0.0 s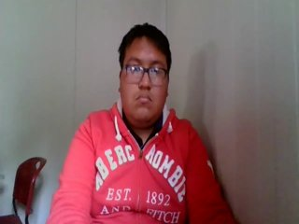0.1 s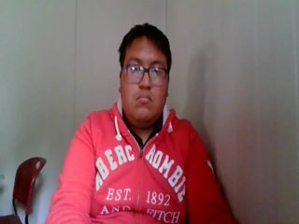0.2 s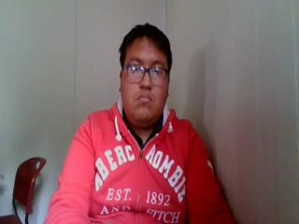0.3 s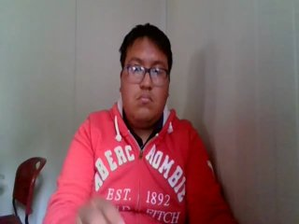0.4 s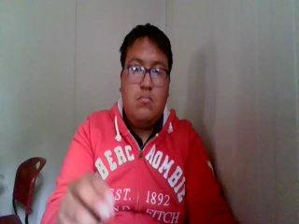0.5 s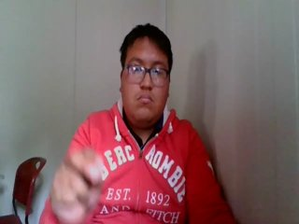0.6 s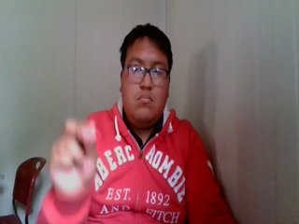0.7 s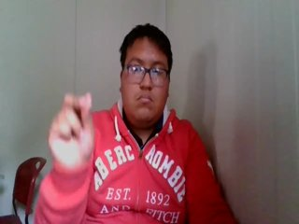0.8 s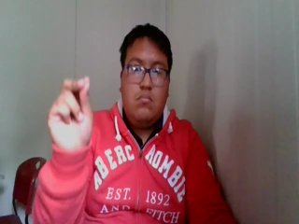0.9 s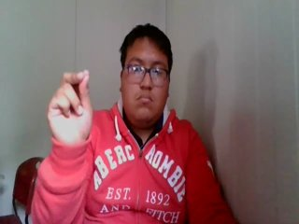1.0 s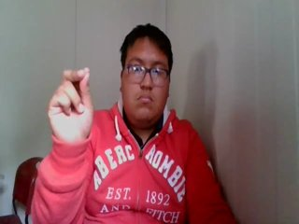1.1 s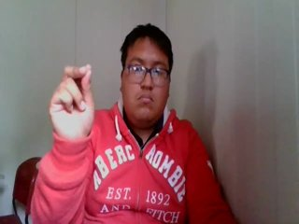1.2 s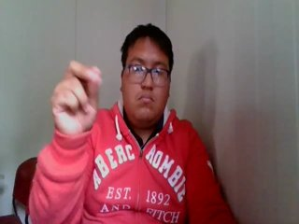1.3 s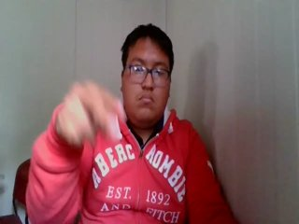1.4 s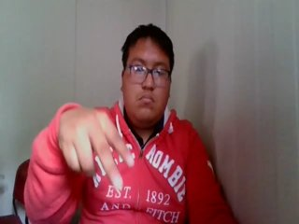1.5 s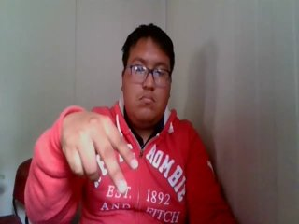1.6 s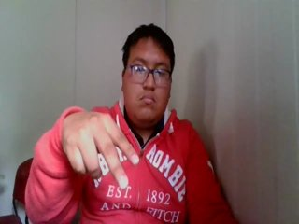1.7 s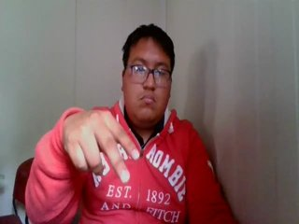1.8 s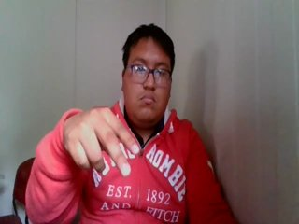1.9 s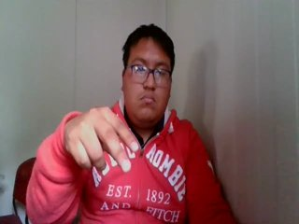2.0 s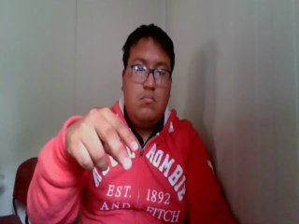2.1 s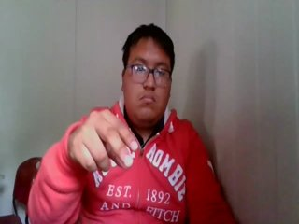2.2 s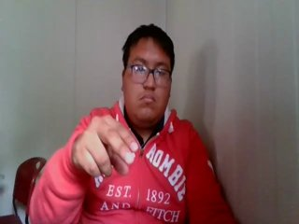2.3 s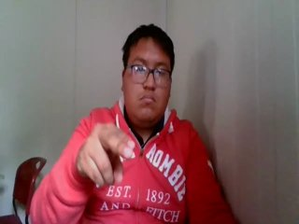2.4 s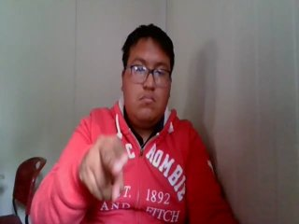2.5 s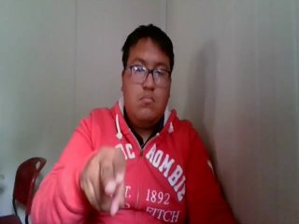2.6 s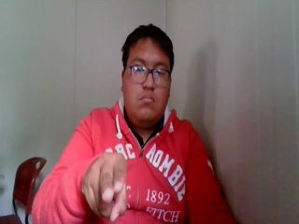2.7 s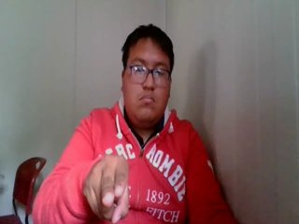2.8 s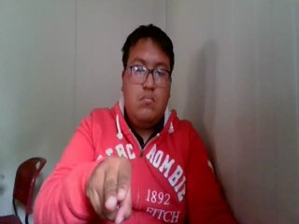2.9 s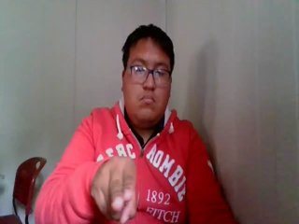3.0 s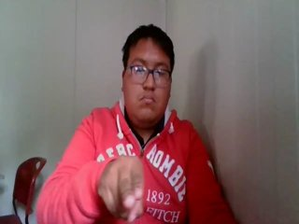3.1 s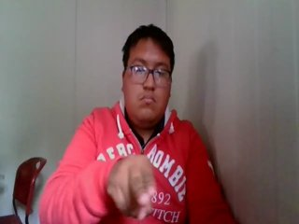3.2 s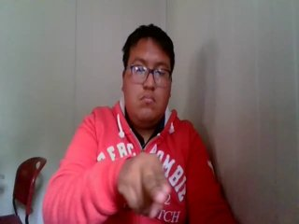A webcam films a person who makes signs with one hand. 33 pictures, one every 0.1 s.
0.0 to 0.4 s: Non-gesture.
0.5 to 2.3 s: On the screen the hand sweeps downward. The name of the sign: Throw down.
2.4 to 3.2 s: Pointing with two fingers.
